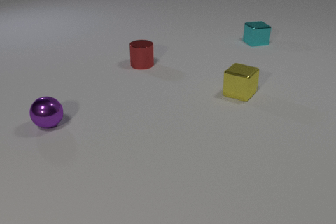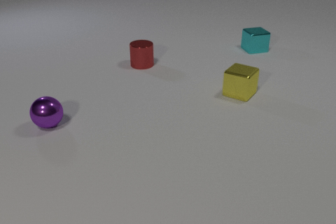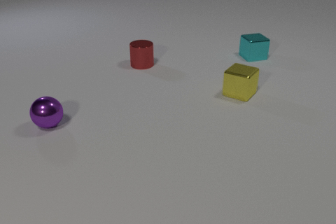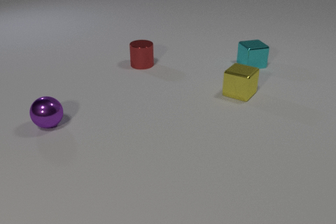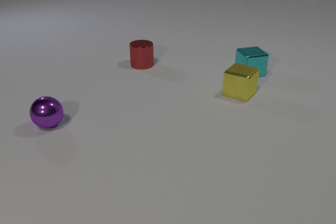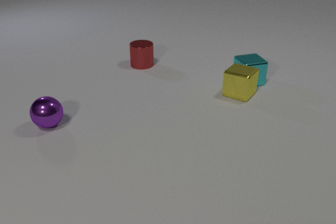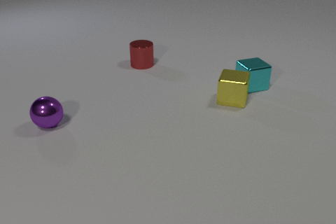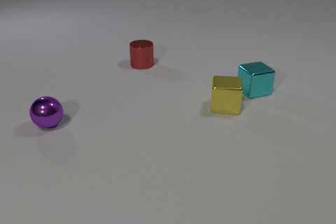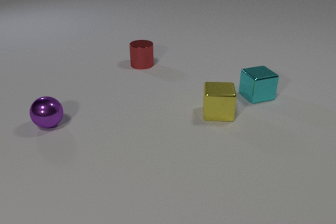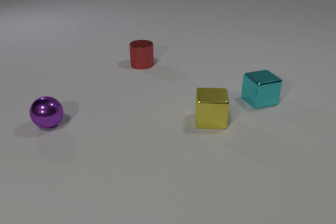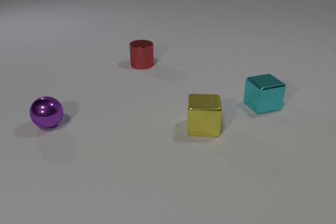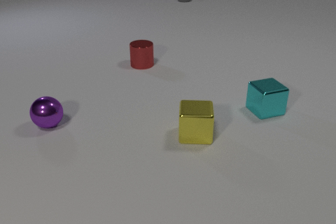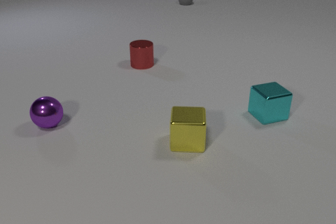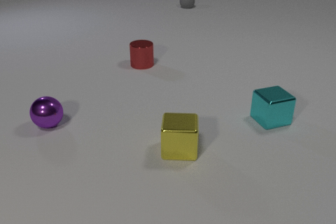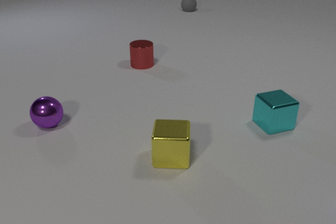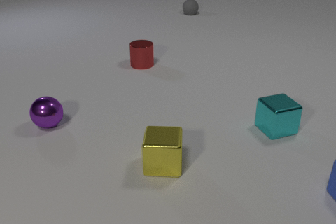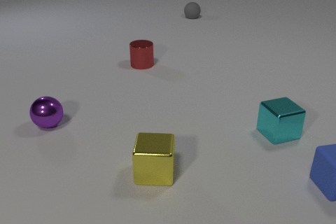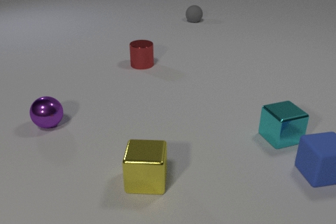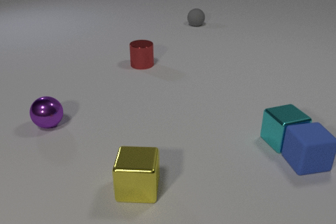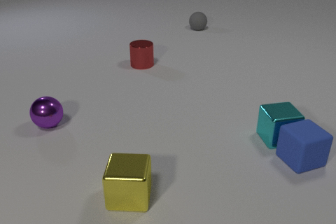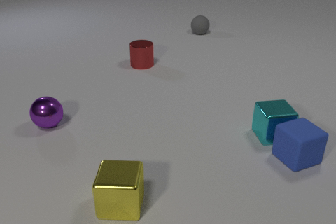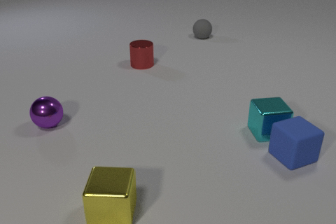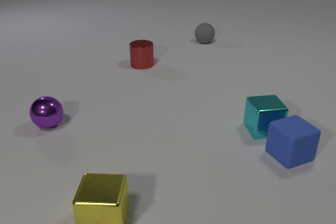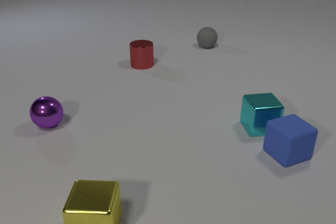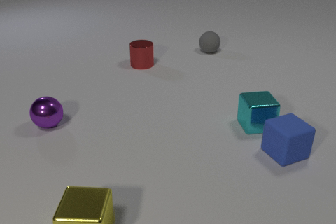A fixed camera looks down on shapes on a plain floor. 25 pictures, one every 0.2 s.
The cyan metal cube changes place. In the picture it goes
toward the camera.
The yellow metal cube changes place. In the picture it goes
toward the camera.
0.0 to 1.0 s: The cyan metal cube slides toward the camera. The cyan metal cube and the yellow metal cube collide.
1.0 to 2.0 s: The cyan metal cube slides toward the camera. The yellow metal cube slides toward the camera and to the left, spins counterclockwise seen from above by about 30 degrees, its near face sliding to the right.
2.0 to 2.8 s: The cyan metal cube slides toward the camera. The yellow metal cube slides toward the camera and to the left. The gray rubber sphere rolls toward the camera.
2.8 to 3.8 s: The cyan metal cube slides toward the camera. The yellow metal cube slides toward the camera and to the left. The blue rubber cube comes in at the right edge, slides to the left and away from the camera. The gray rubber sphere rolls toward the camera. The cyan metal cube and the blue rubber cube collide.
3.8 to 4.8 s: The cyan metal cube slides to the left and away from the camera. The yellow metal cube slides toward the camera and to the left. The blue rubber cube slides to the left. The gray rubber sphere rolls toward the camera.
How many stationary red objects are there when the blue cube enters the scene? 1.
How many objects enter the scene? 2.
What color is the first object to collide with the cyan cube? yellow.
